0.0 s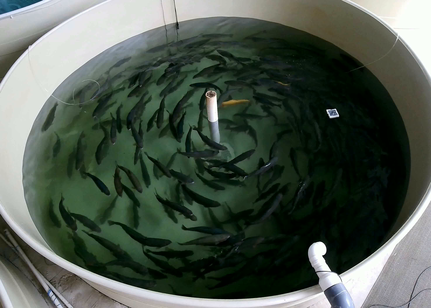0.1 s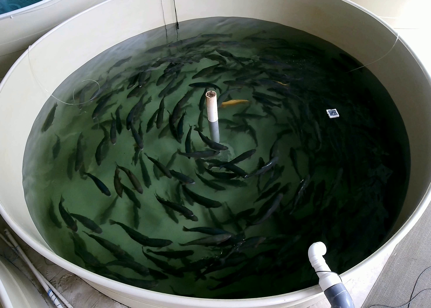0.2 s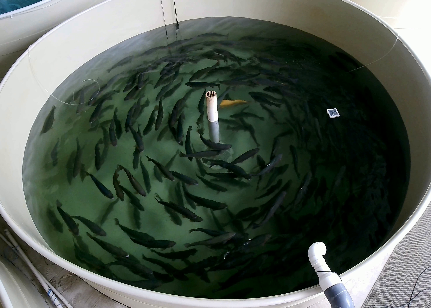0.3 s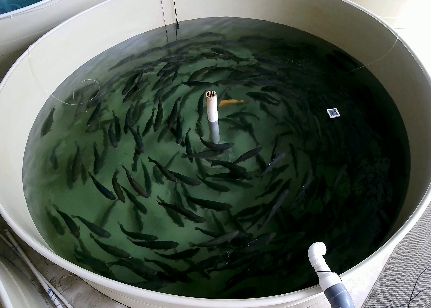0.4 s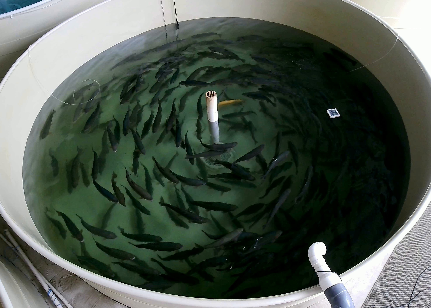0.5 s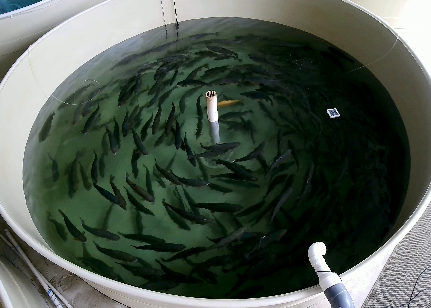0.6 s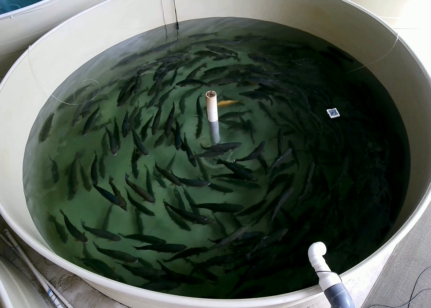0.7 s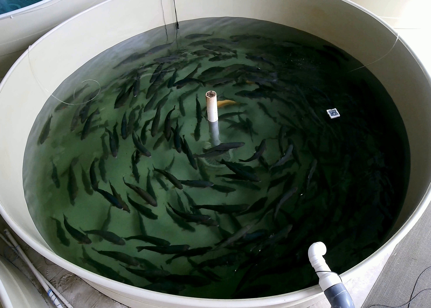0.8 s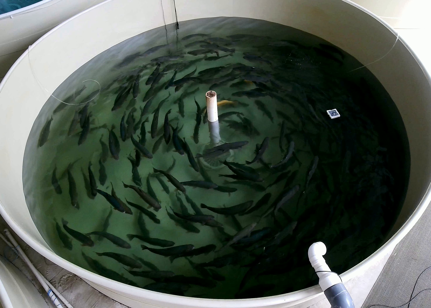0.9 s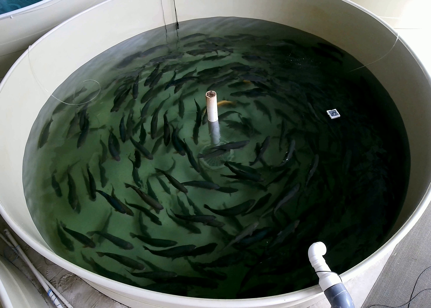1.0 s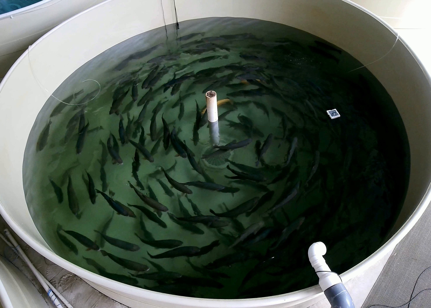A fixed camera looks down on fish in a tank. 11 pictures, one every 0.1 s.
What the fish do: Normal cruising.
